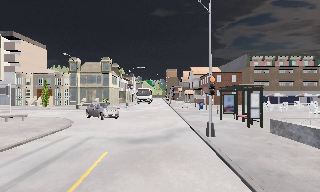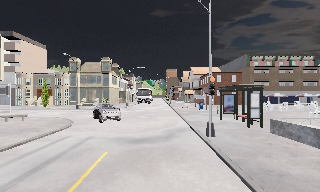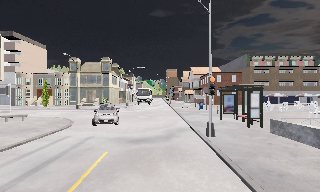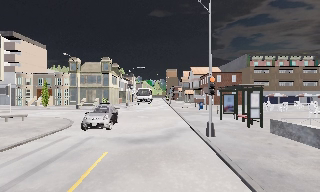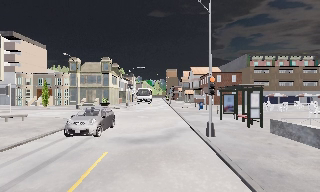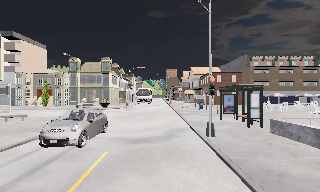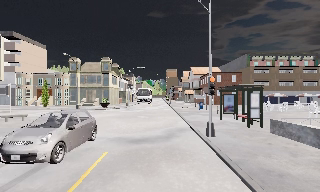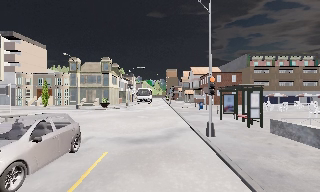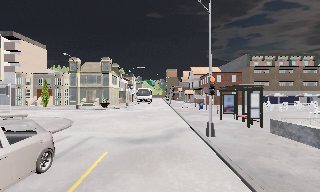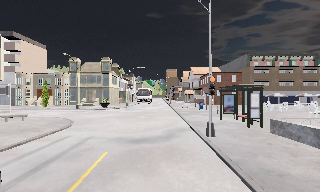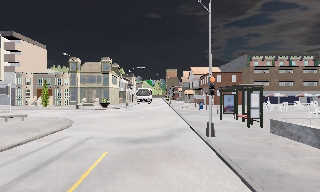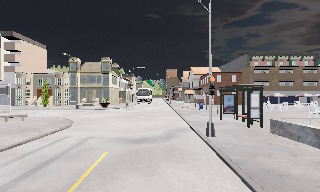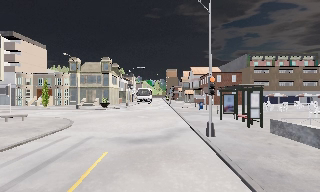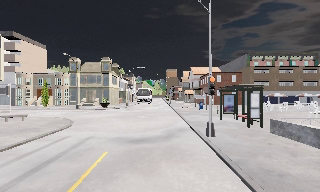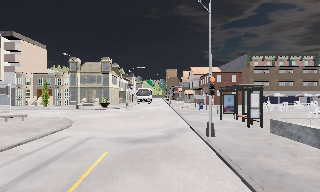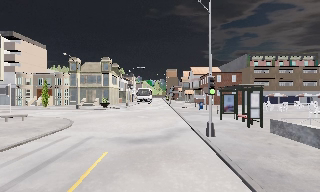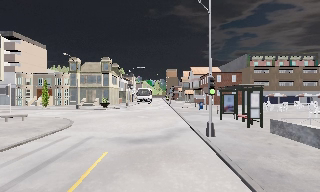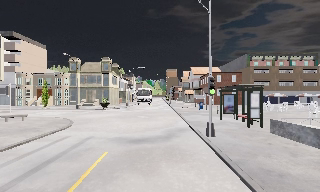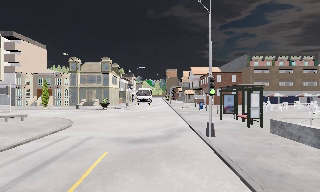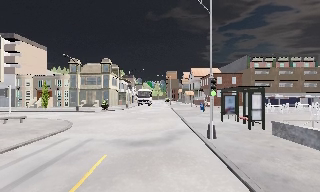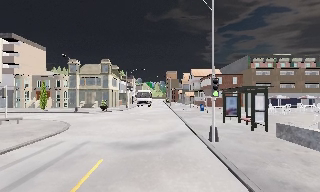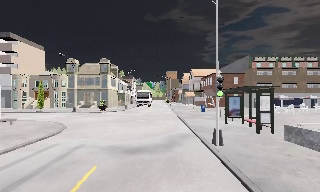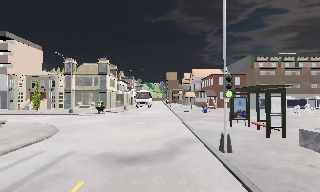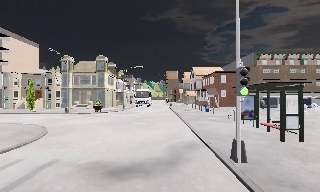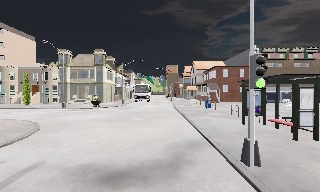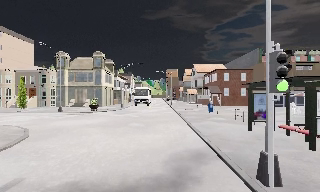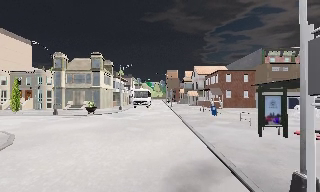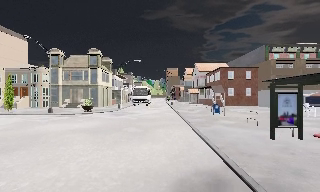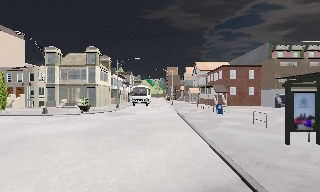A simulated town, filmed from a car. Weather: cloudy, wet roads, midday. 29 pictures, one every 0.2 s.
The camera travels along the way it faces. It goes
forward.
0.0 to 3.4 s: The camera keeps its place and its aim.
3.4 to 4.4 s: The camera travels forward, about 2 m, so what stands in front looms larger. It gains speed.
4.4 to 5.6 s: The camera travels forward, about 5 m, so what stands in front looms larger.
The film runs forward here.
